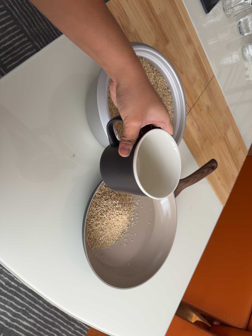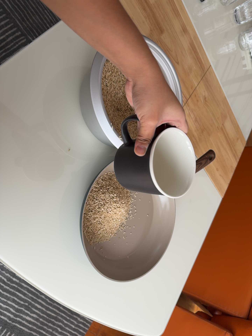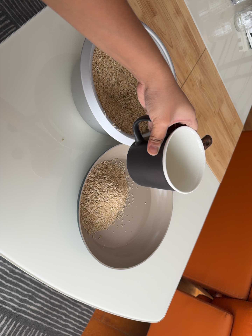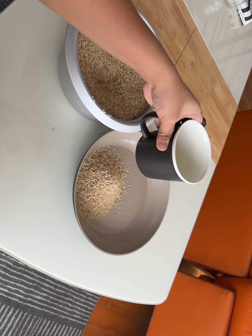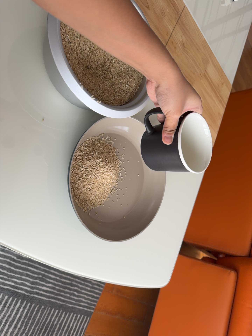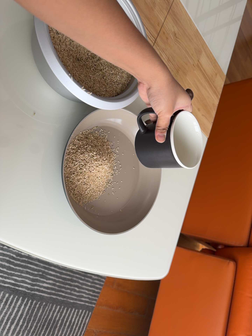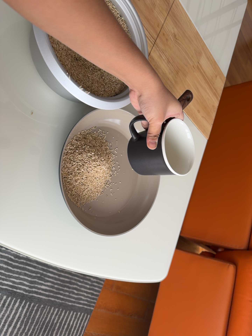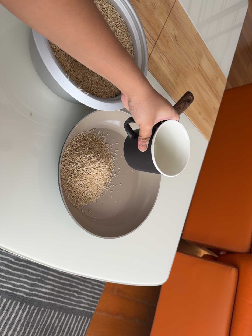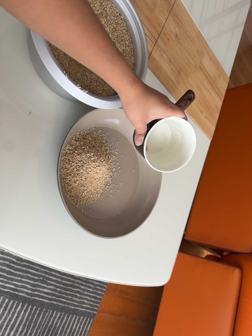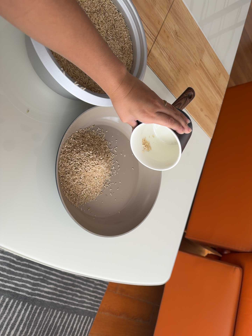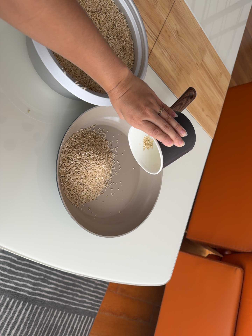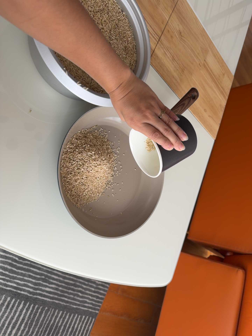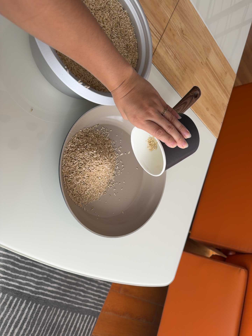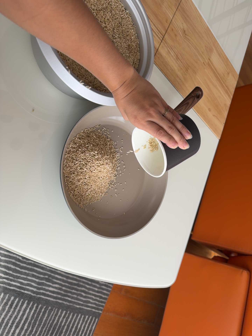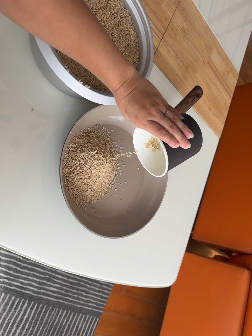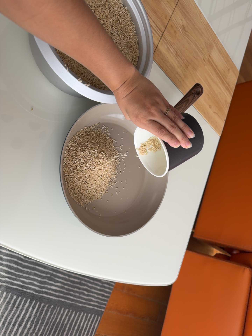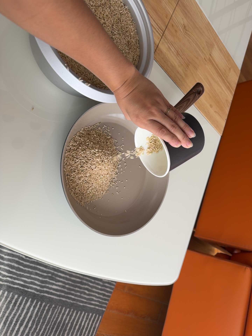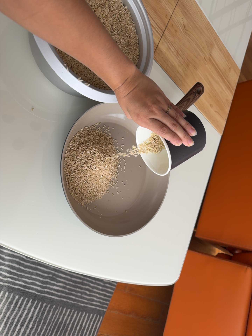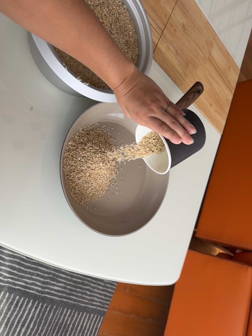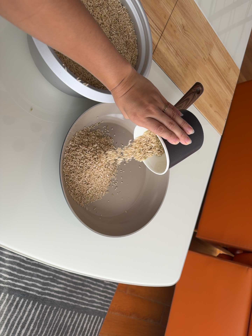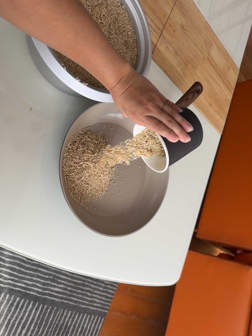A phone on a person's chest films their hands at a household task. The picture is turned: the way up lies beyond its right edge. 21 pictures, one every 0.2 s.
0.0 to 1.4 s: The camera's aim tips toward the bottom of its view by about 10 degrees, and the scene shifts upward. It rolls about its line of sight by about 10 degrees, and the scene rotates counterclockwise.
1.4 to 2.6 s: The camera shifts only a little, or ends up much as it began.
2.6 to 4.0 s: The camera keeps its place and its aim.
The film runs backward here.
